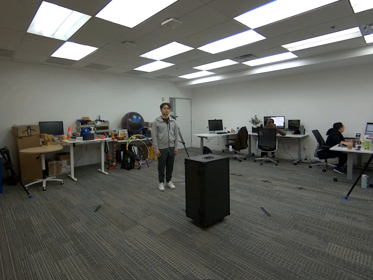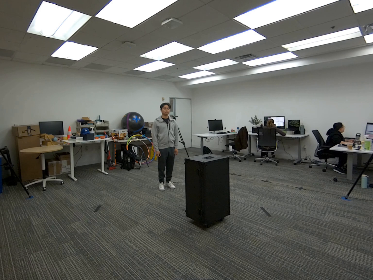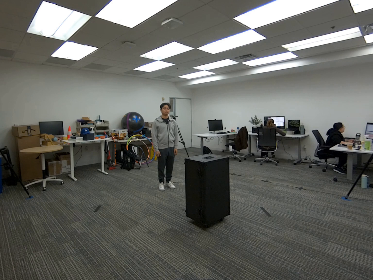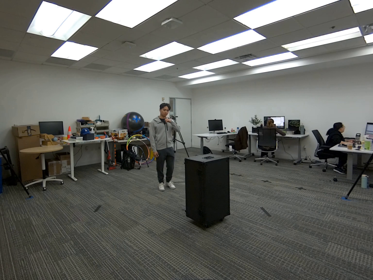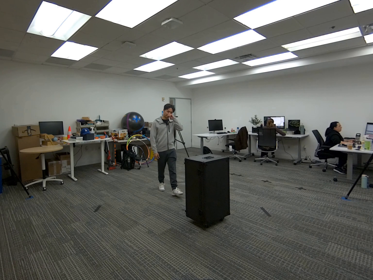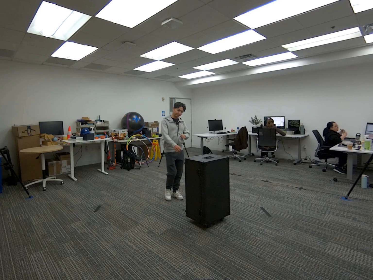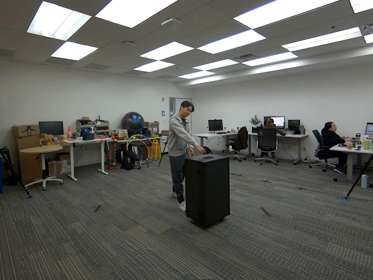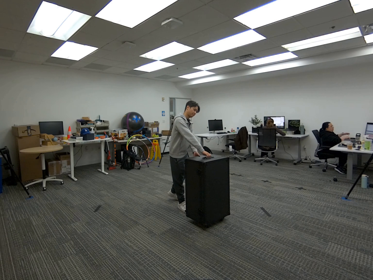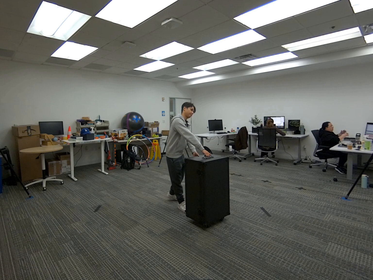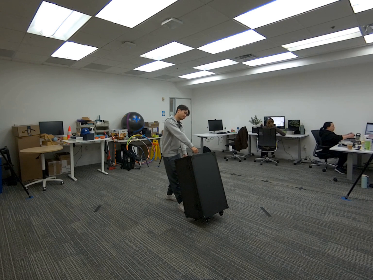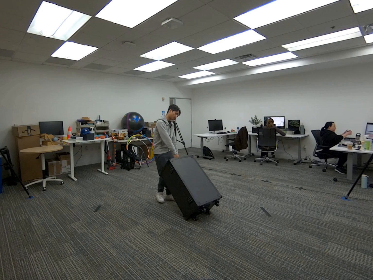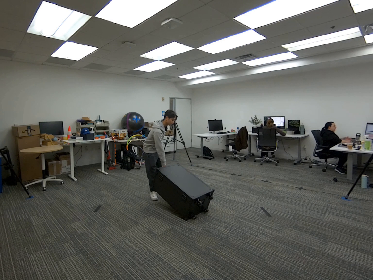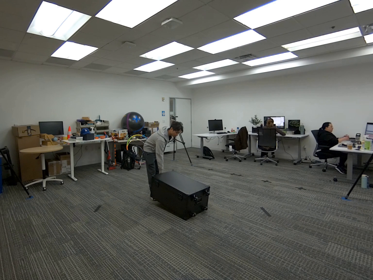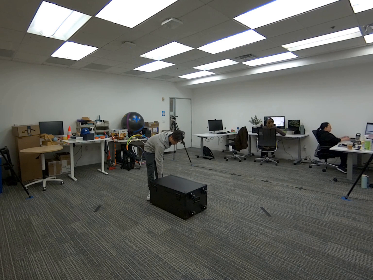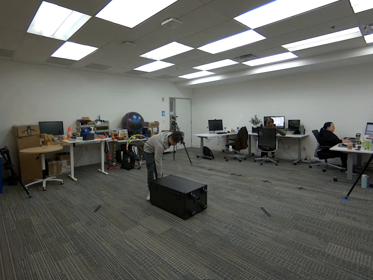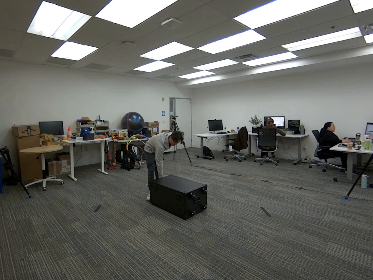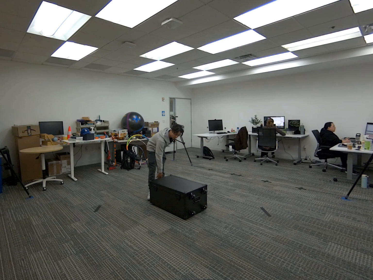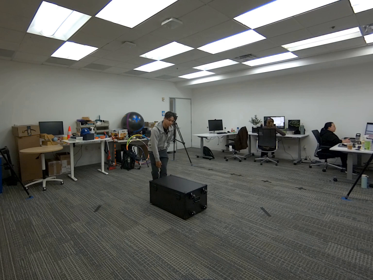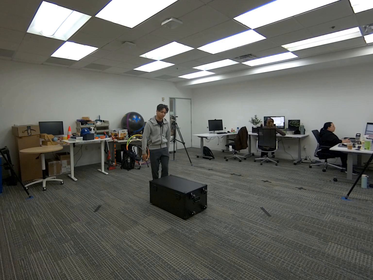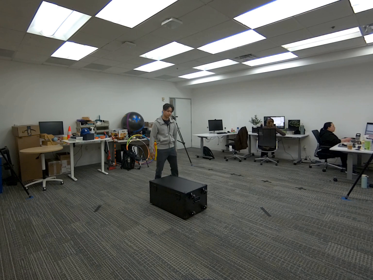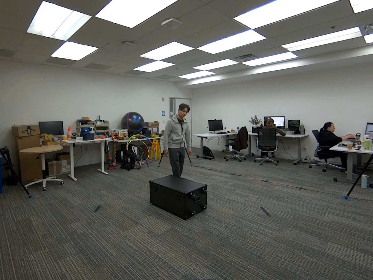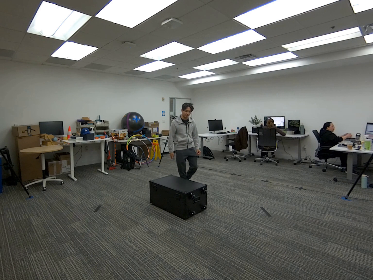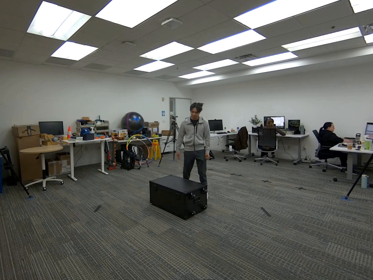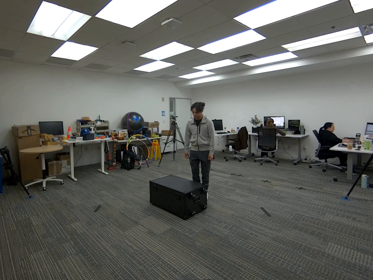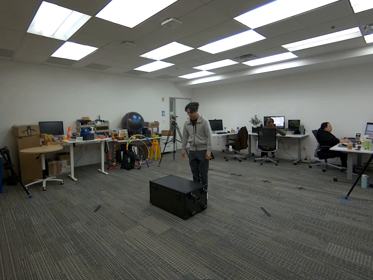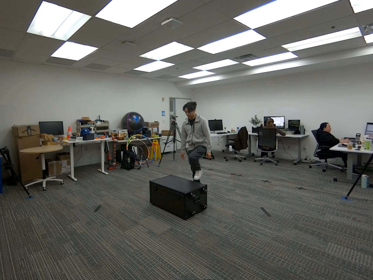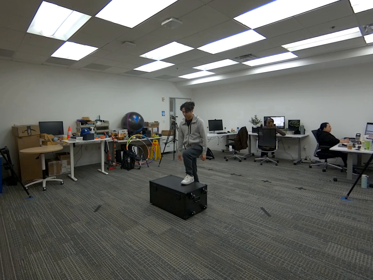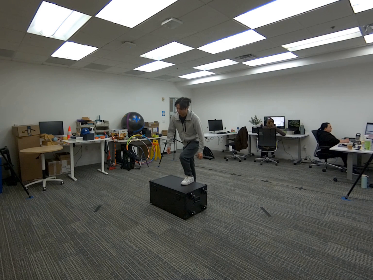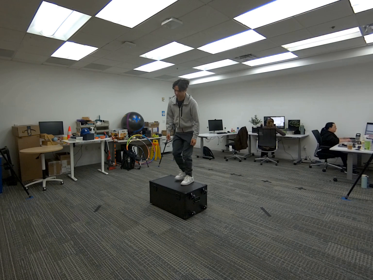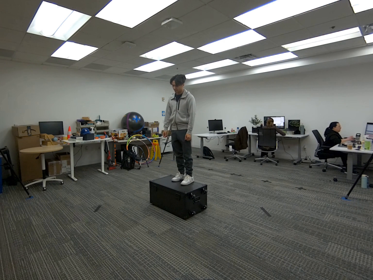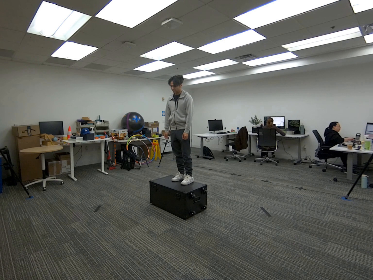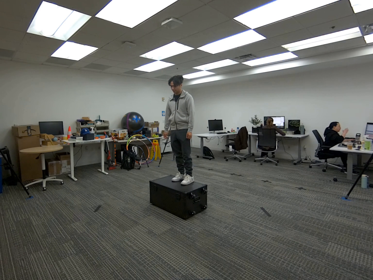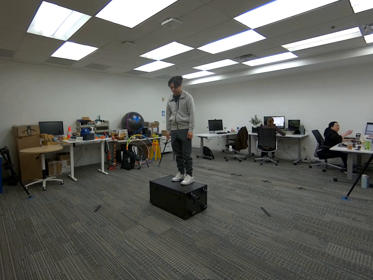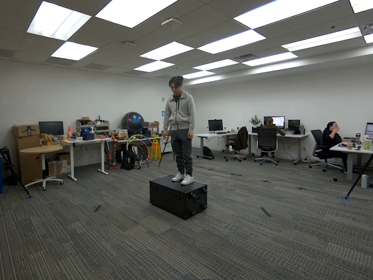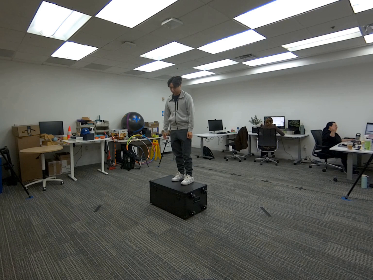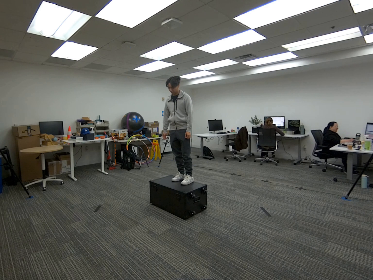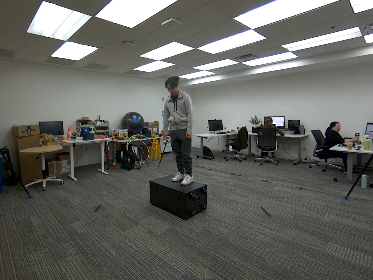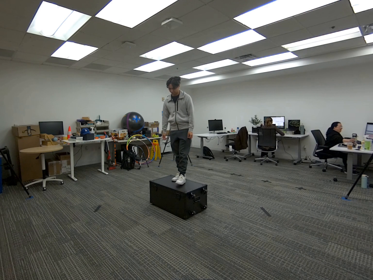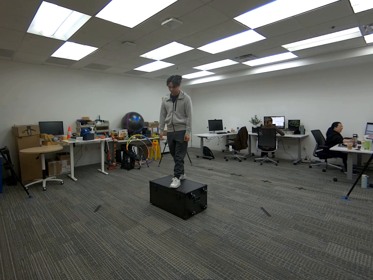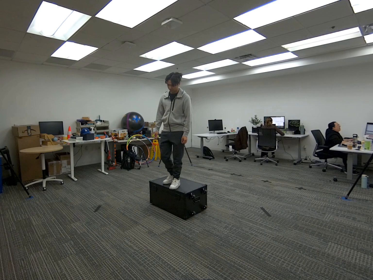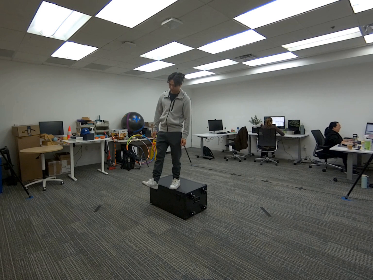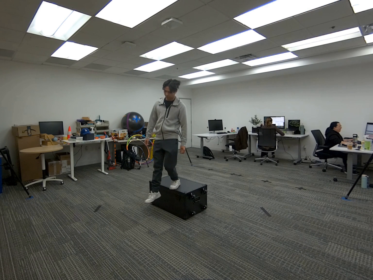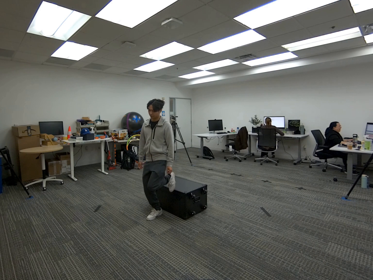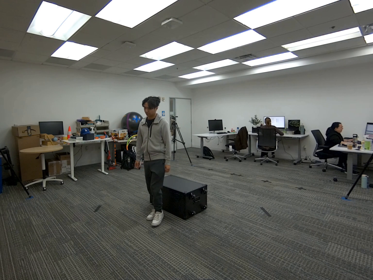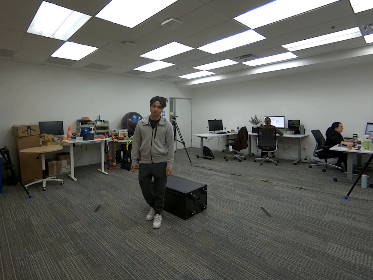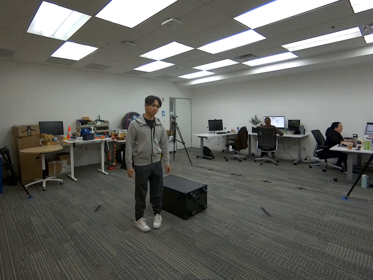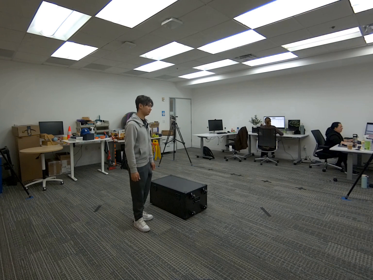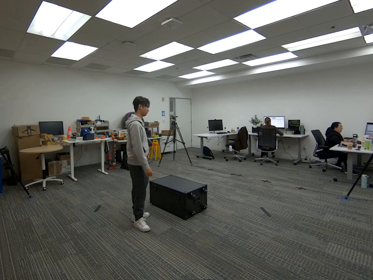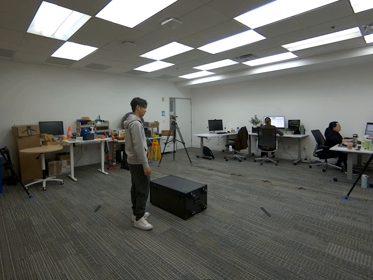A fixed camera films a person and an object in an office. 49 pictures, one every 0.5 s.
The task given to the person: Walk over to the G1 Box and place the box on its side and proceed to step up the box and then step down.
